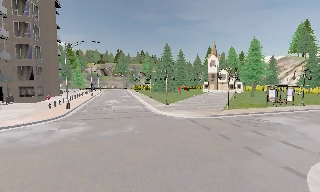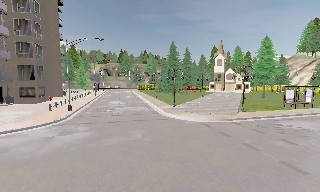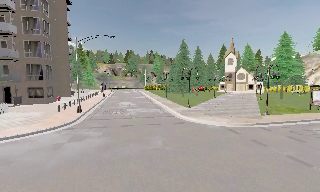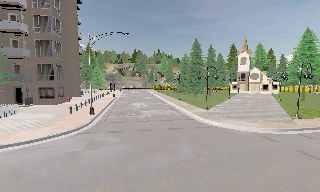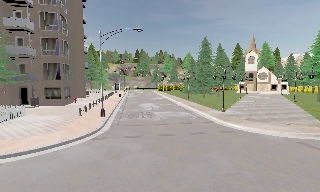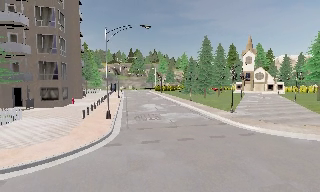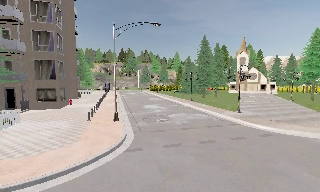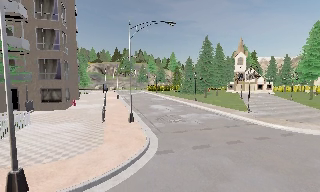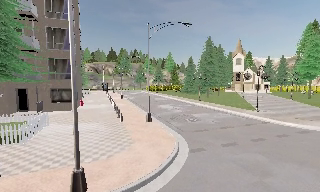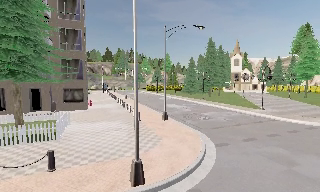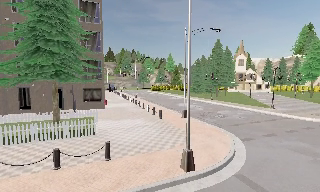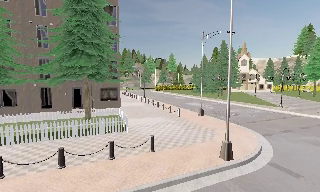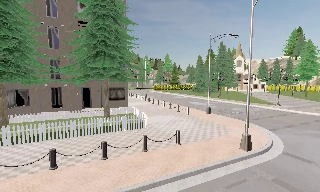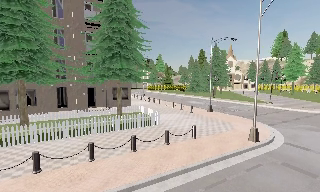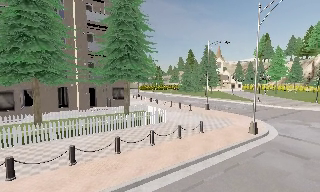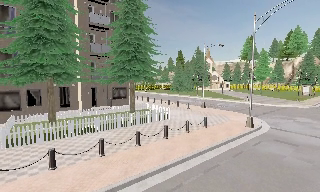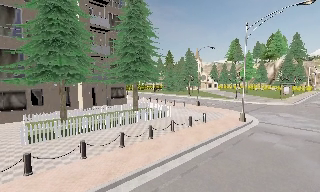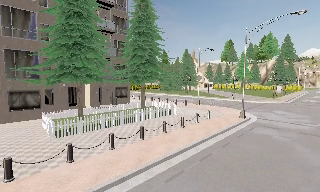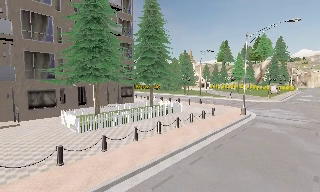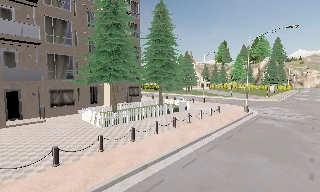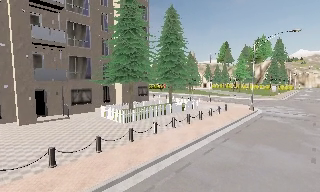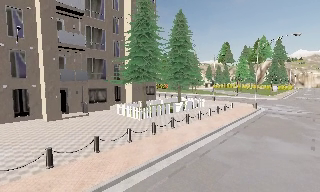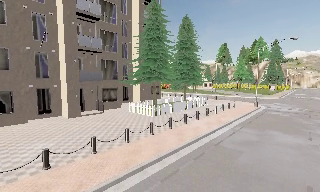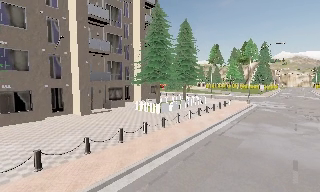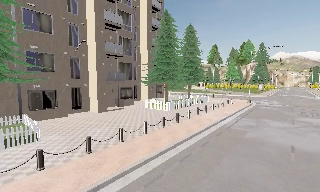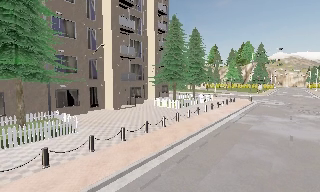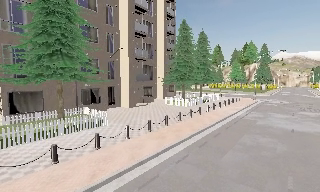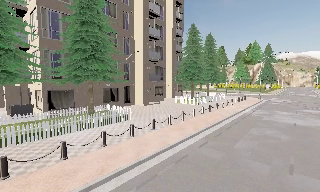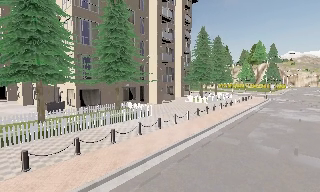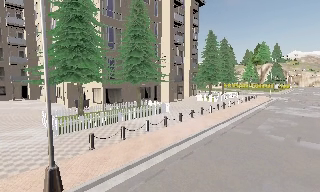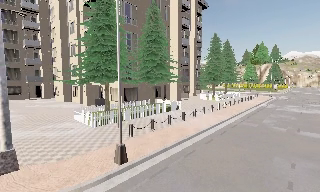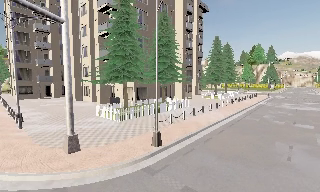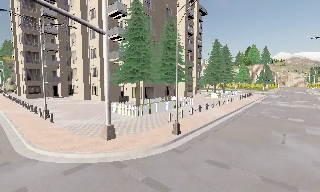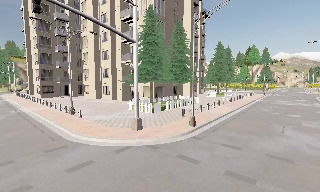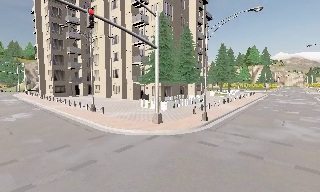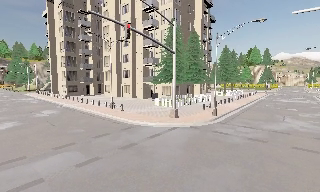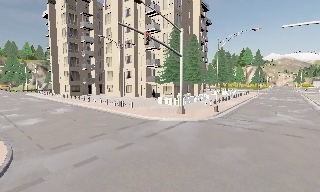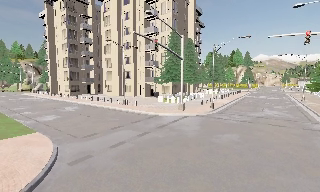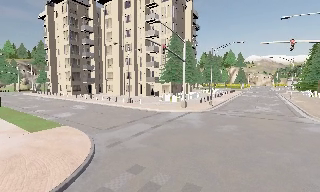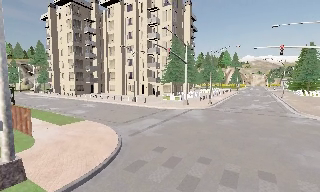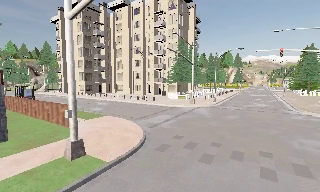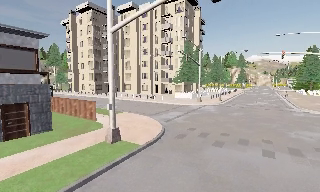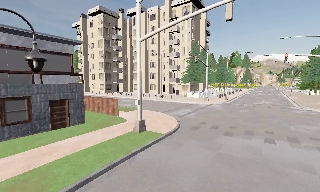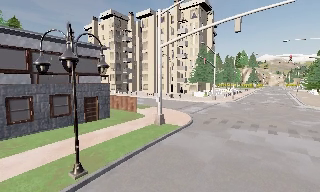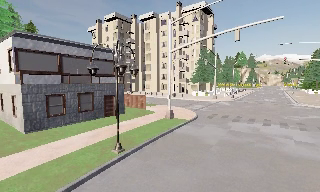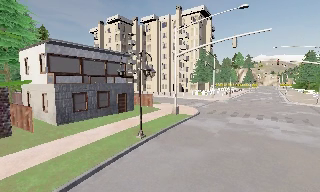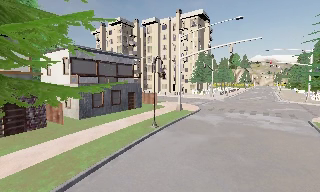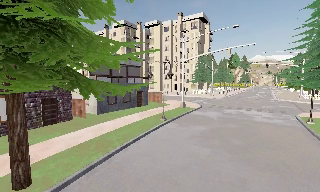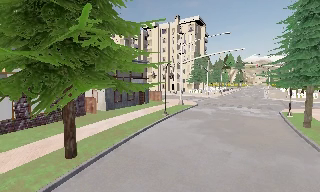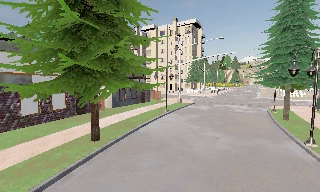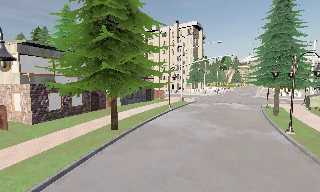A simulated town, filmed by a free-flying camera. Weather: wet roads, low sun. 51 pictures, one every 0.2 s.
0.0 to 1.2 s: The camera travels to its left and forward, about 9 m, so close, fixed things drift to the right.
1.2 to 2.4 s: The camera travels to its left, about 11 m, so close, fixed things drift to the right.
2.4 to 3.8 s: The camera pans to its right, which is clockwise from overhead, by about 20 degrees. It travels to its left and backward, about 11 m.
3.8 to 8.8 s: The camera travels backward and to its left, about 50 m, so what stands in front gets smaller.
8.8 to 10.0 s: The camera travels backward, about 12 m, so what stands in front gets smaller.
The film runs backward here.
